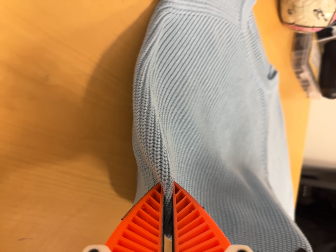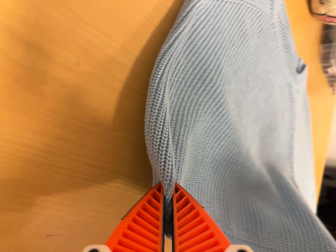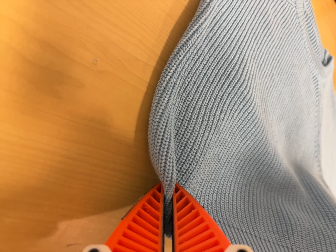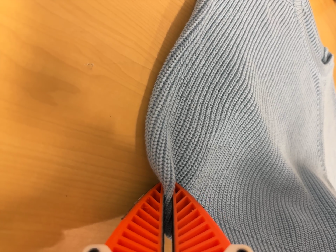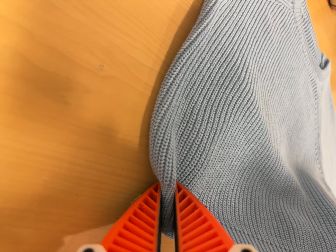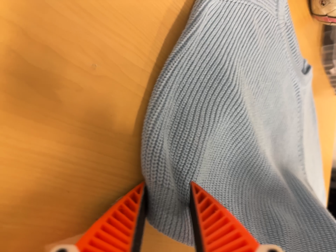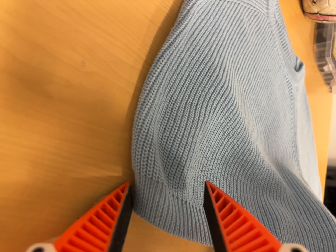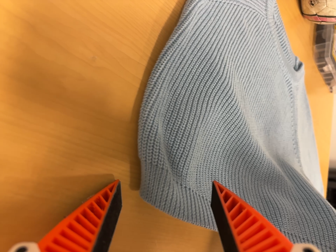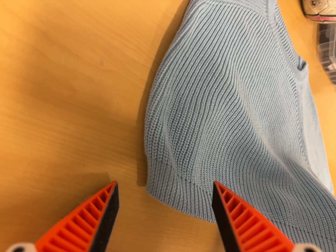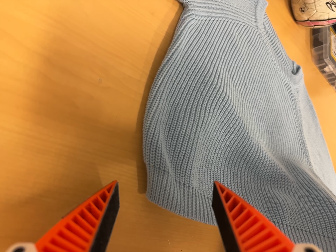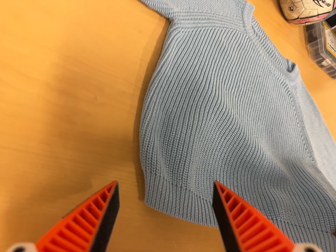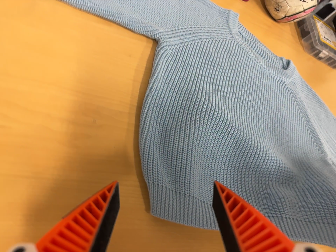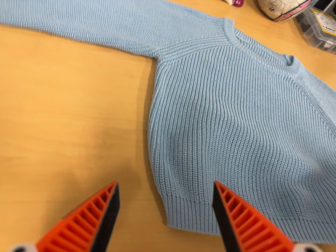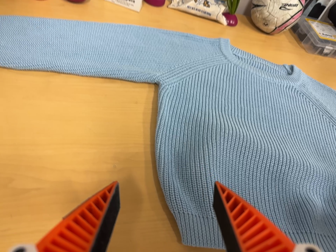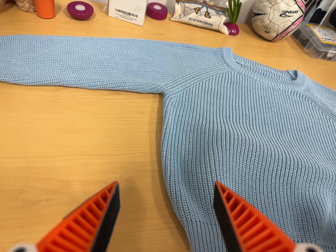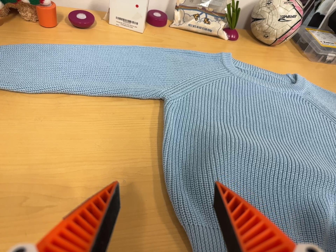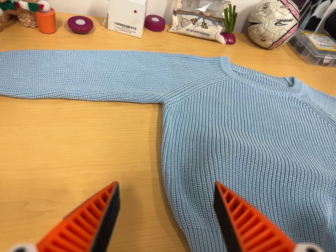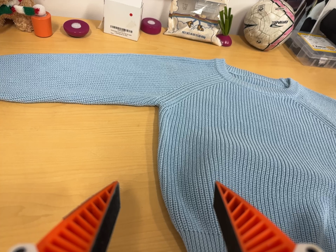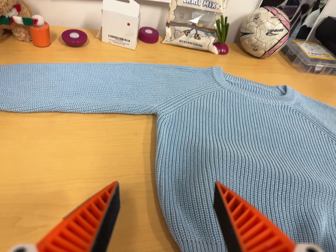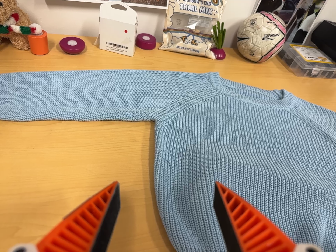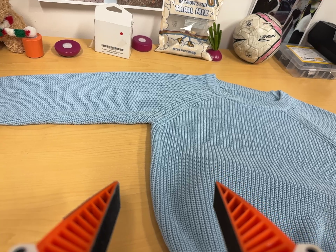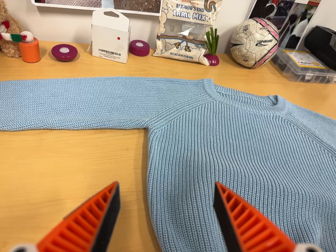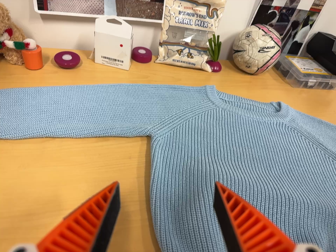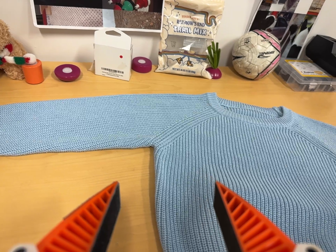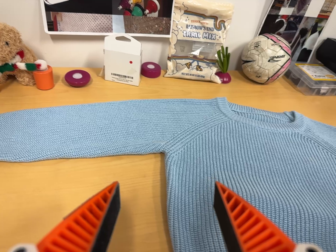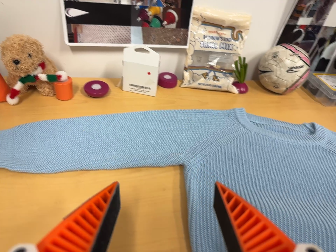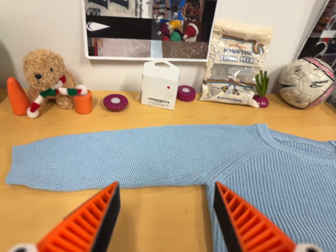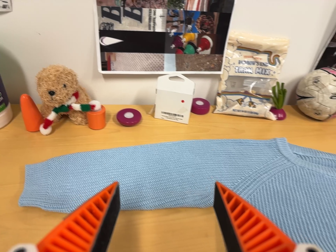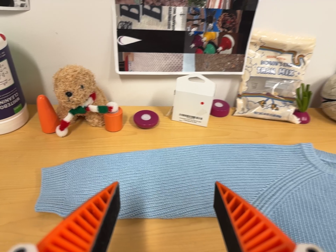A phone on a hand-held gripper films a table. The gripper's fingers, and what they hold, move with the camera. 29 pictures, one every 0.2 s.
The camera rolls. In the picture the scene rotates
counterclockwise.
The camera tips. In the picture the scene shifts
downward.
0.0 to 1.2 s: The camera shifts only a little, or ends up much as it began.
1.2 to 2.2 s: The camera pans to its left by about 10 degrees. It travels backward and to its right, about 10 cm, so what stands in front gets smaller. Its aim tips toward the top of its view by about 10 degrees, and the scene shifts downward. It rolls about its line of sight by about 20 degrees, and the scene rotates counterclockwise.
2.2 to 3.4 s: The camera's aim tips toward the top of its view by about 15 degrees, and the scene shifts downward. It rolls about its line of sight by about 20 degrees, and the scene rotates counterclockwise.
3.4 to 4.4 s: The camera shifts only a little, or ends up much as it began.
4.4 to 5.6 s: The camera pans to its left by about 10 degrees. It travels to its left, toward the top of its view and forward, about 12 cm, so close, fixed things drift to the right.
The film runs backward here.
